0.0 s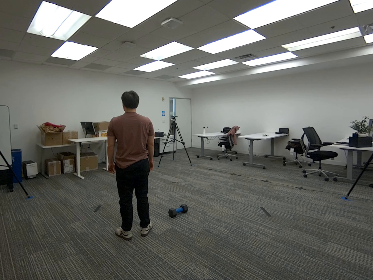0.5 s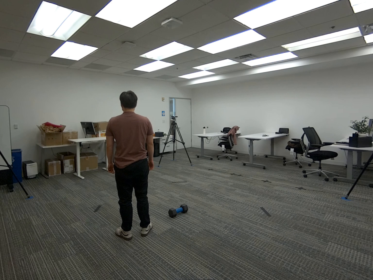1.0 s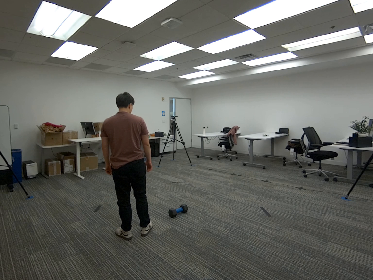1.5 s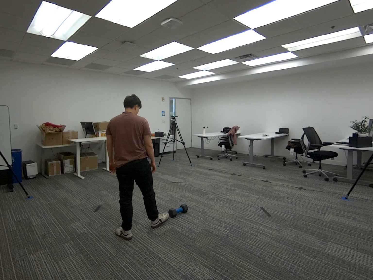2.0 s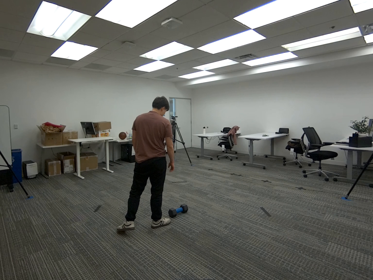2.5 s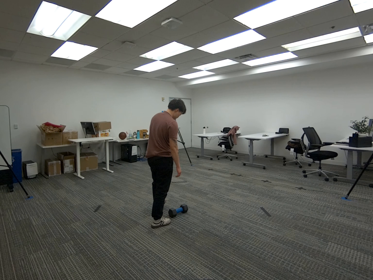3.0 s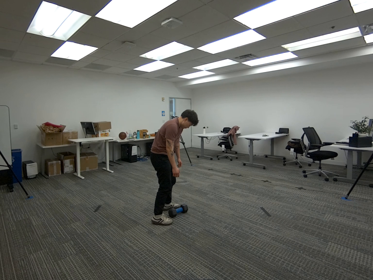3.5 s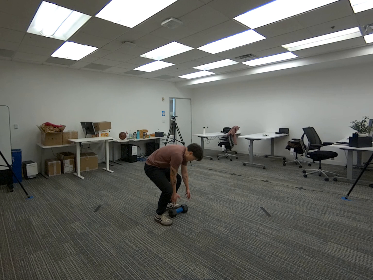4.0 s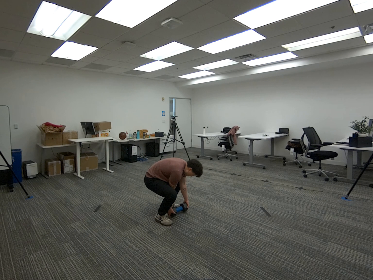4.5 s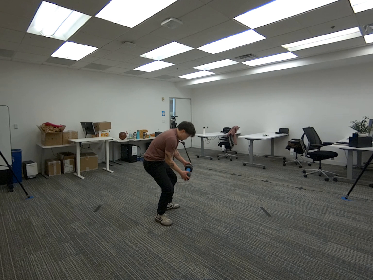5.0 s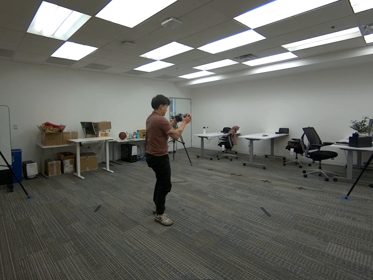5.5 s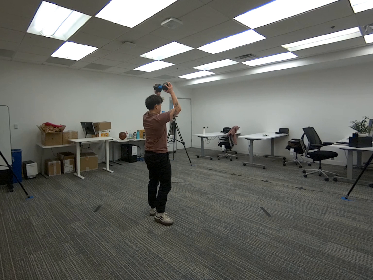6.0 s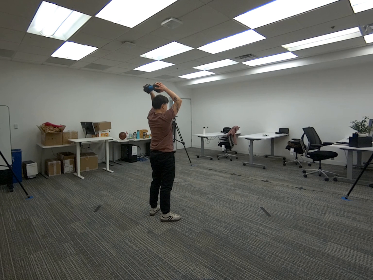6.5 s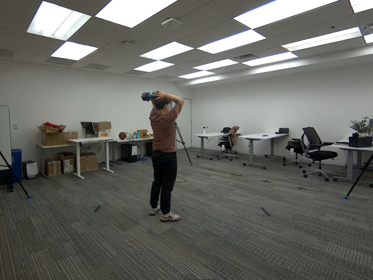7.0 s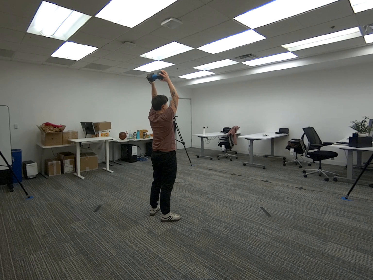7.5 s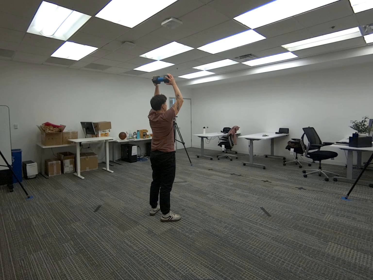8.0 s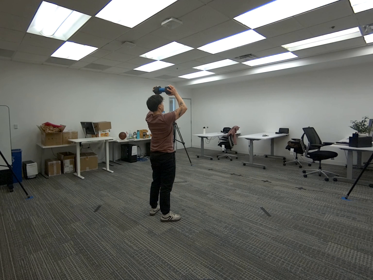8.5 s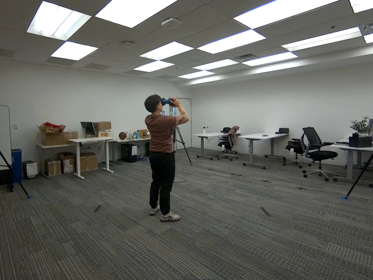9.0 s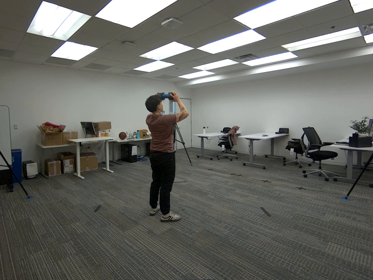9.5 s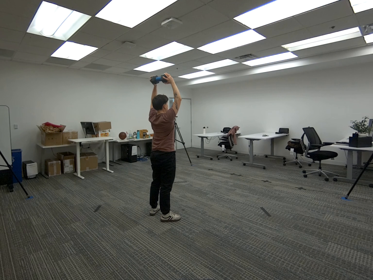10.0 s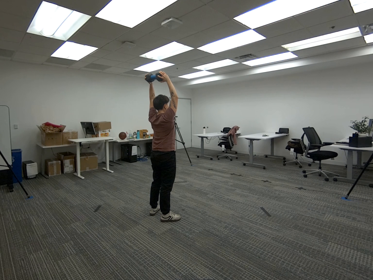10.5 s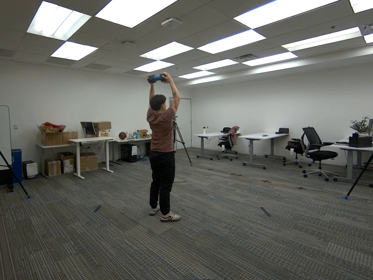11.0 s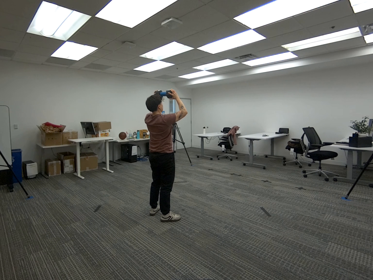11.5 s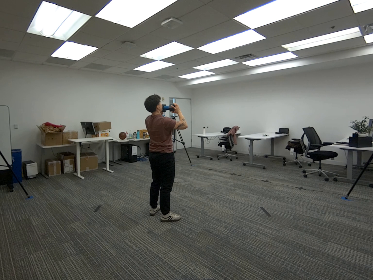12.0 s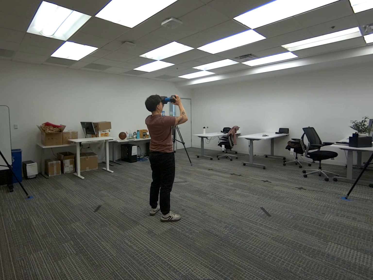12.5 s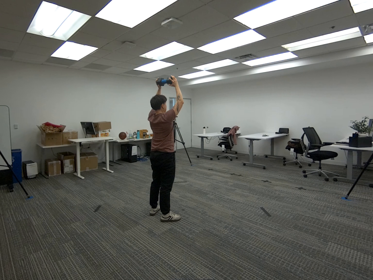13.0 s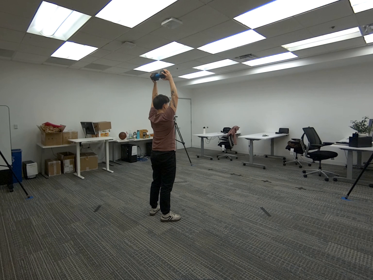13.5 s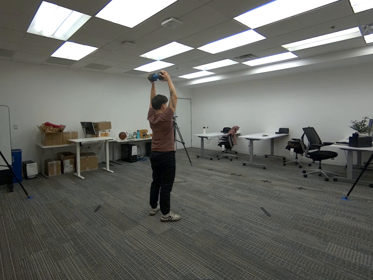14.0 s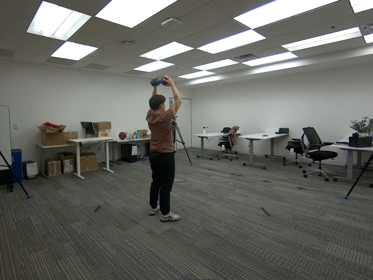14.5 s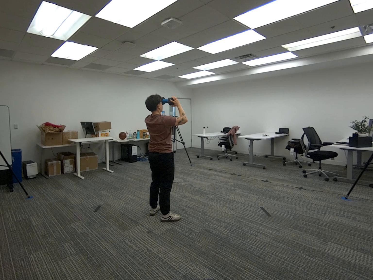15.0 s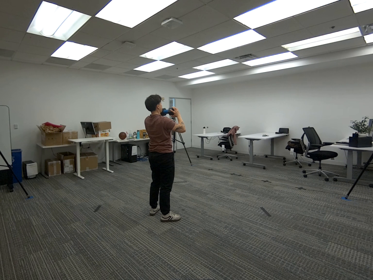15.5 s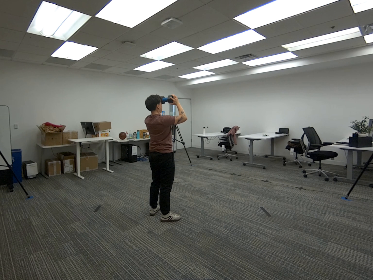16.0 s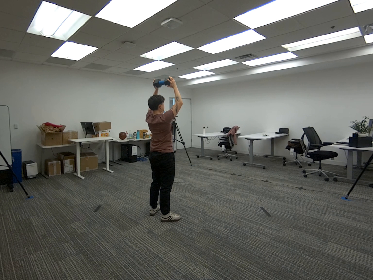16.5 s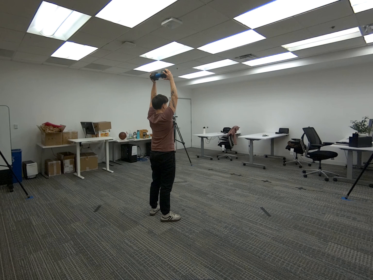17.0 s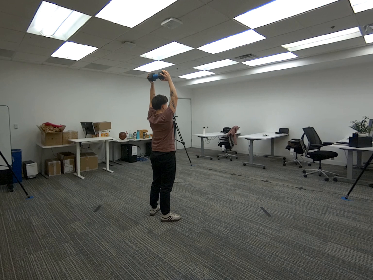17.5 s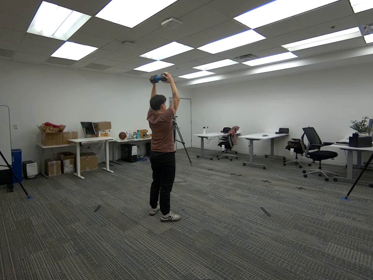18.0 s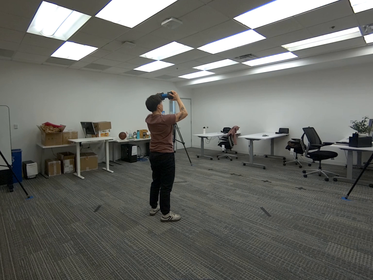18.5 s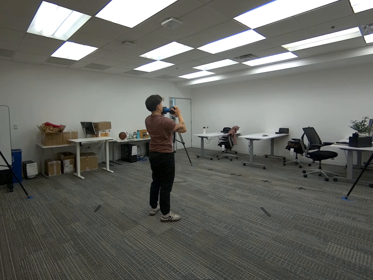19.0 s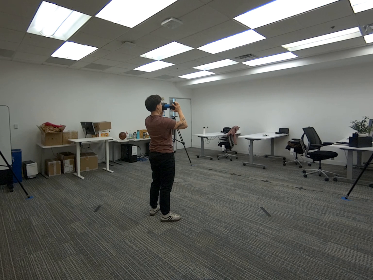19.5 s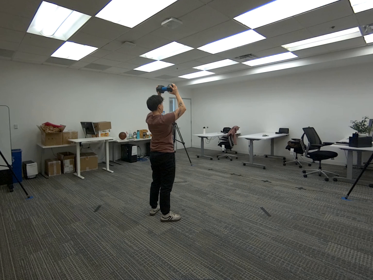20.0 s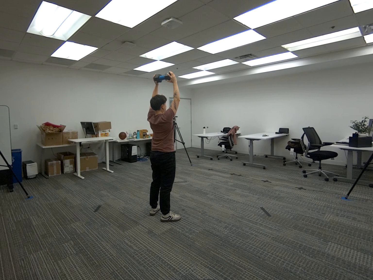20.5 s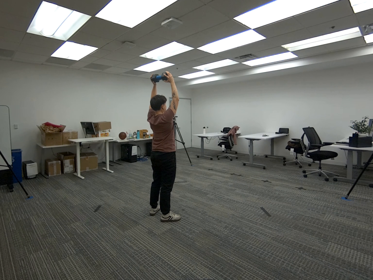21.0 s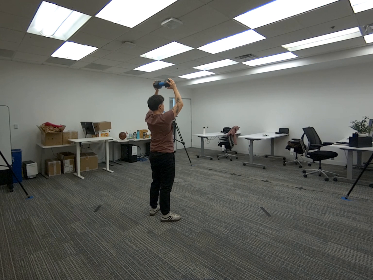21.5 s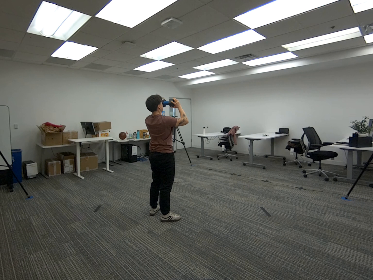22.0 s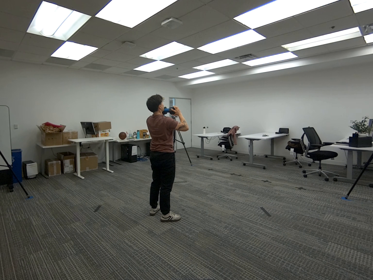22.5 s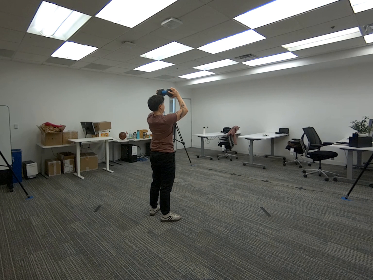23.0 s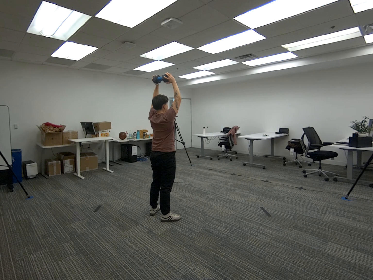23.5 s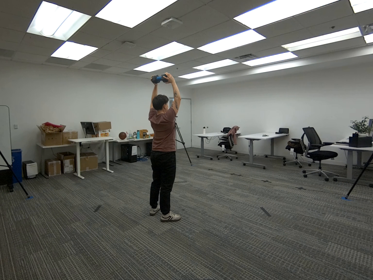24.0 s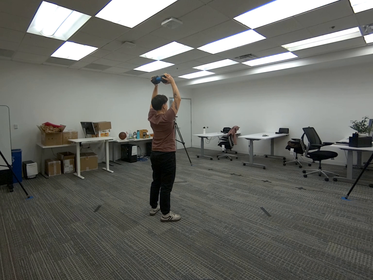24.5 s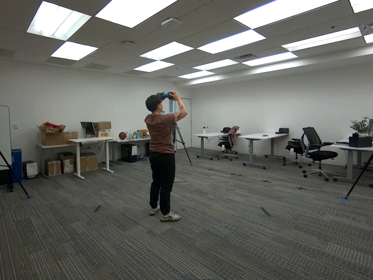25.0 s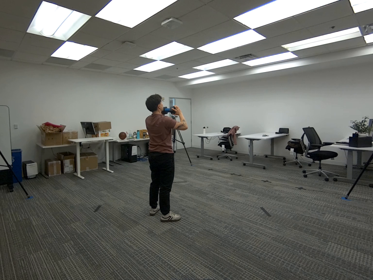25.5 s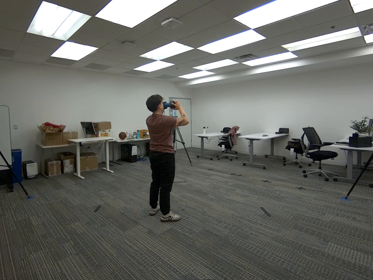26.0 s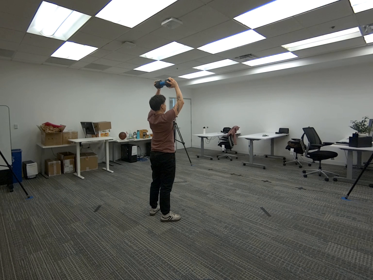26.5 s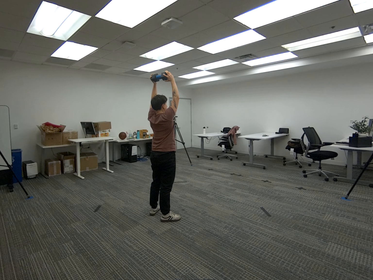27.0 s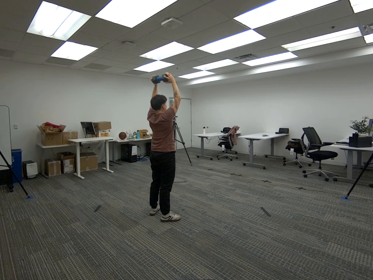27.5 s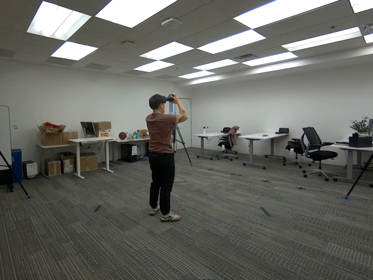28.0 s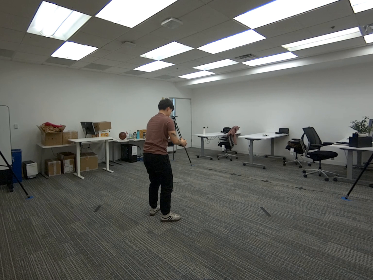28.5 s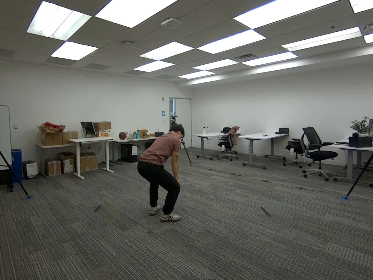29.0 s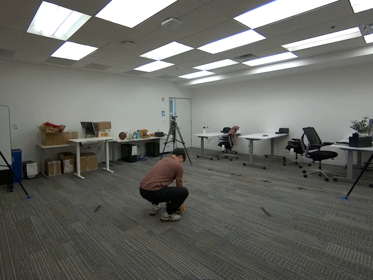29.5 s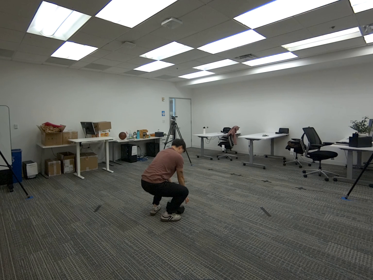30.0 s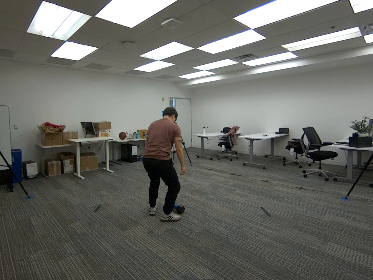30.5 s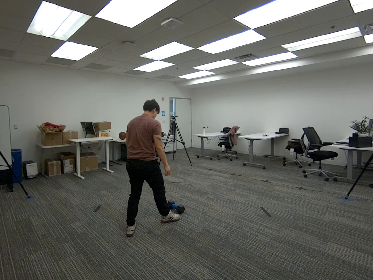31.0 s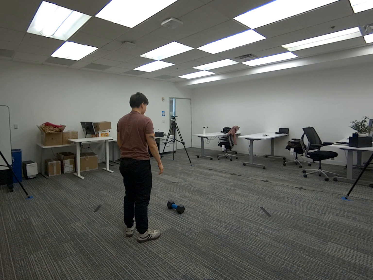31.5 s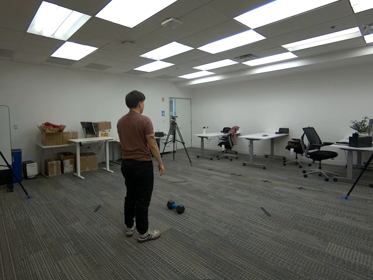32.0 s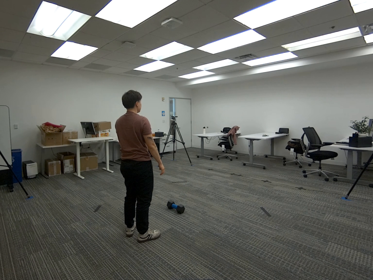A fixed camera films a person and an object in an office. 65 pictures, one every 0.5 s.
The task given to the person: Walk to the dumbbell and grasp it with both hands. Lift the dumbbell to shoulder height, then press it overhead until your arms are extended. Lower the dumbbell back to shoulder height and repeat the movement continuously. When finished, carefully lower the dumbbell and place it back on the ground.
